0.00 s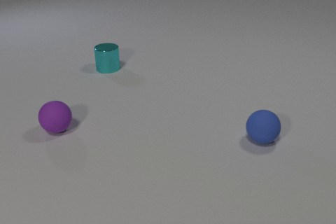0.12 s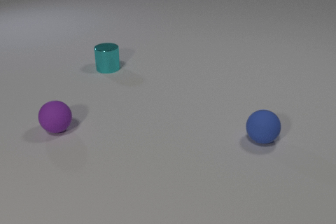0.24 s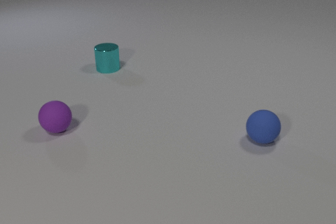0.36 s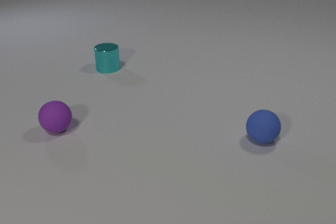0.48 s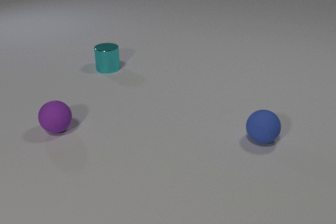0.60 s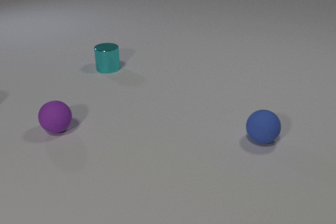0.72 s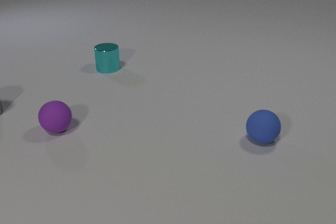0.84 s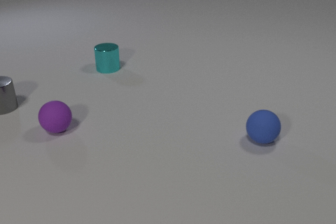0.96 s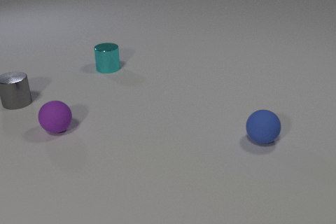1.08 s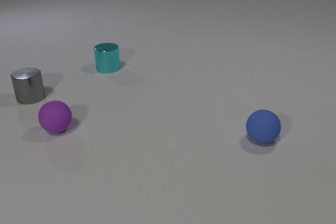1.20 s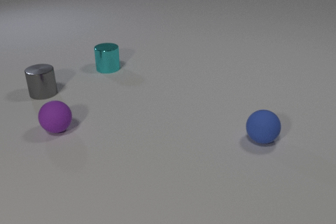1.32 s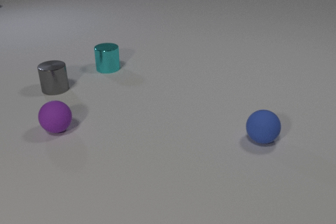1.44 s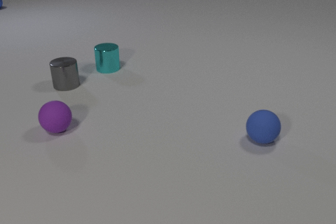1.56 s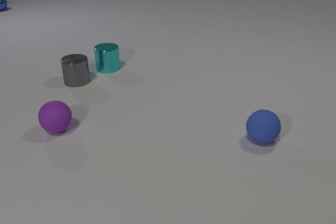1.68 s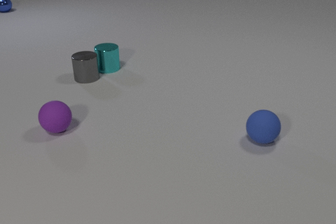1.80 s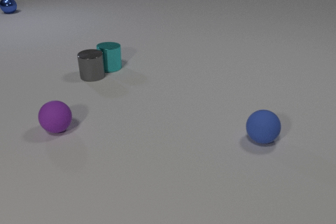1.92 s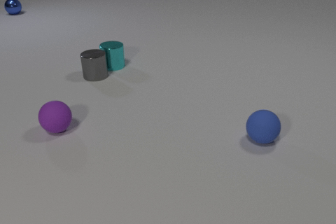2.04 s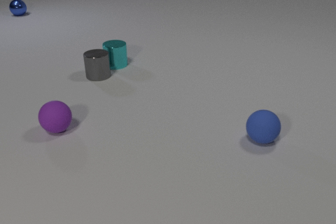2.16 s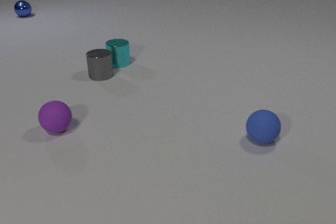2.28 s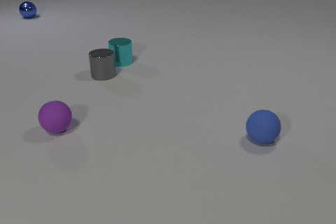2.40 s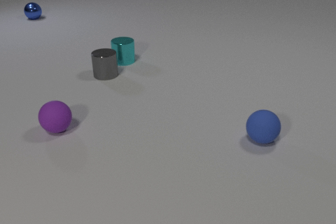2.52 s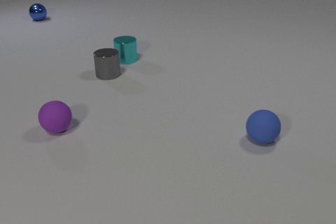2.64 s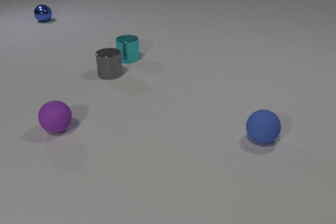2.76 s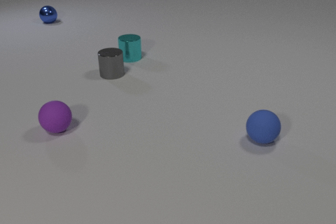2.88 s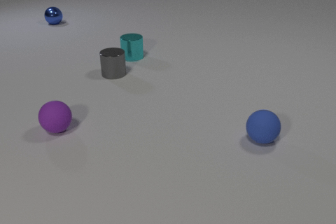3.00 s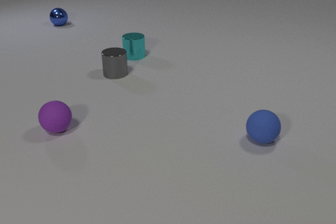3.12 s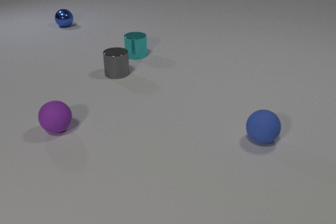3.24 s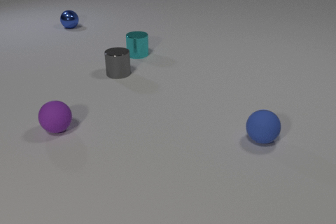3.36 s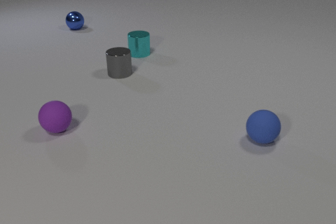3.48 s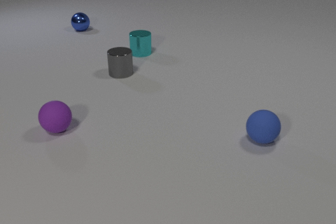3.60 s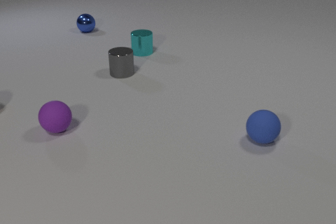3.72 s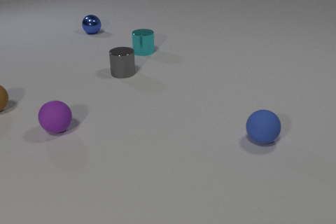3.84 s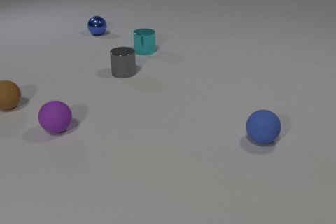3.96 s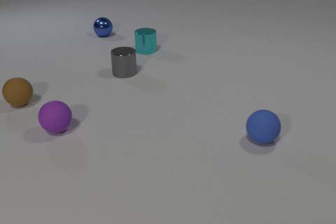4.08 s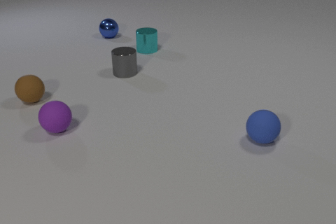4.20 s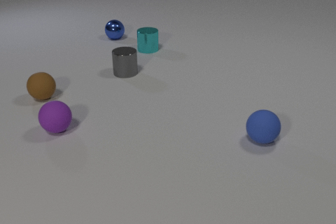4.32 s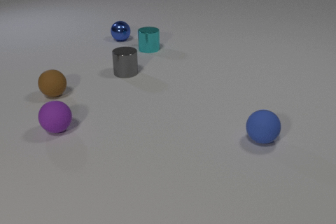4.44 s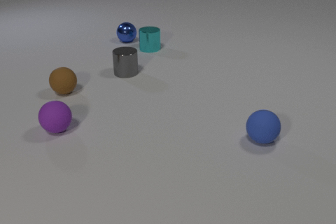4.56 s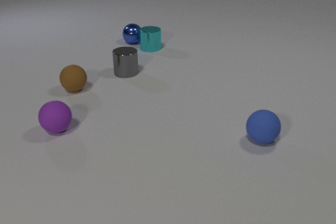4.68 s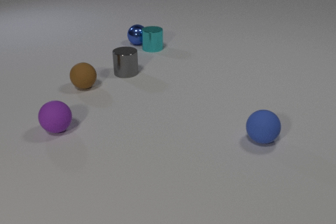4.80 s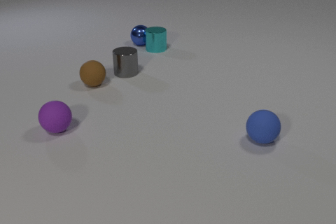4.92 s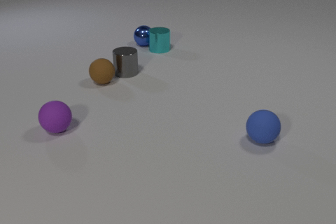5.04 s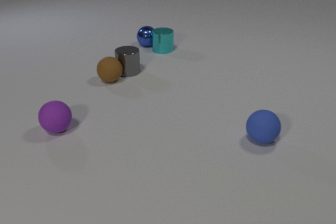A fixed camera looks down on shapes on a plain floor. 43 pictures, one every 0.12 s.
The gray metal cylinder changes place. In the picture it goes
to the right.
0.00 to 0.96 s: The gray metal cylinder comes in at the left edge, slides to the right.
0.96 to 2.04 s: The gray metal cylinder slides to the right and away from the camera. The cyan metal cylinder slides away from the camera and to the right. The blue metal sphere comes in at the left edge, rolls toward the camera and to the right. The gray metal cylinder and the cyan metal cylinder collide.
2.04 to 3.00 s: The gray metal cylinder slides to the right. The cyan metal cylinder slides away from the camera and to the right. The blue metal sphere rolls toward the camera and to the right.
3.00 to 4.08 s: The gray metal cylinder slides to the right. The cyan metal cylinder slides away from the camera and to the right. The blue metal sphere rolls toward the camera and to the right. The brown rubber sphere comes in at the left edge, rolls to the right.
4.08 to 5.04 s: The cyan metal cylinder slides to the right. The blue metal sphere rolls to the right and toward the camera. The brown rubber sphere rolls to the right. The cyan metal cylinder and the blue metal sphere collide. The gray metal cylinder and the brown rubber sphere collide.
How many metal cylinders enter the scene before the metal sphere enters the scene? 1.
How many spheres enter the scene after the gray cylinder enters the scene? 2.
How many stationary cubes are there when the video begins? 0.
